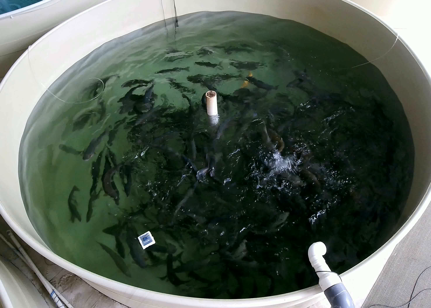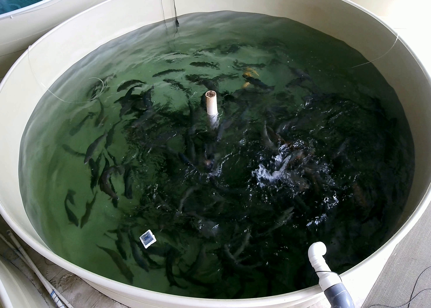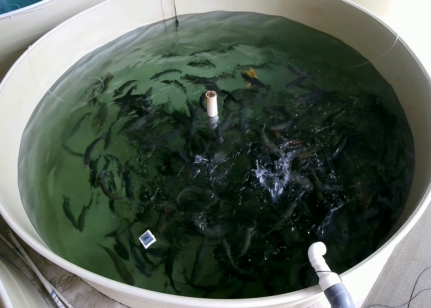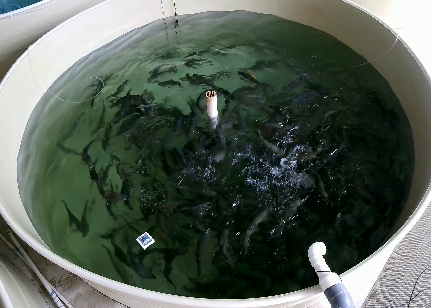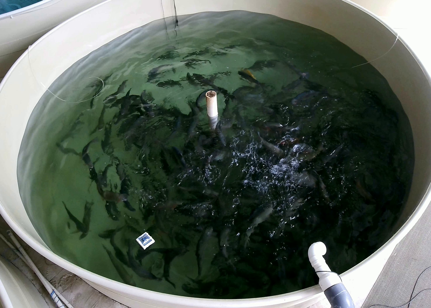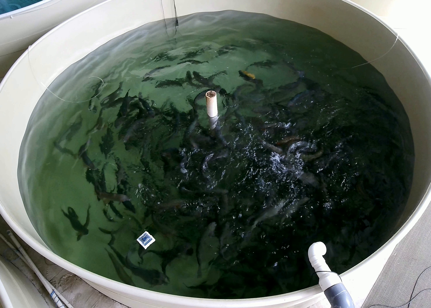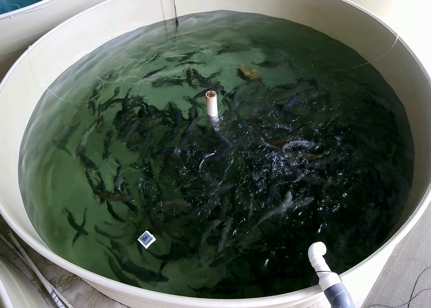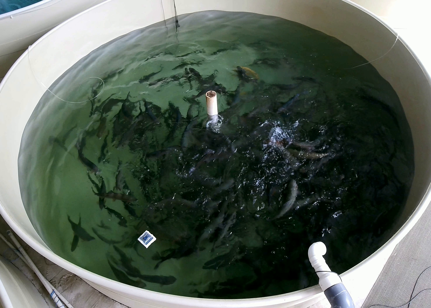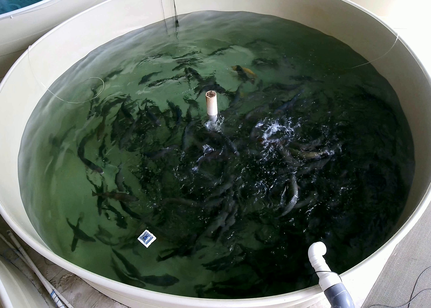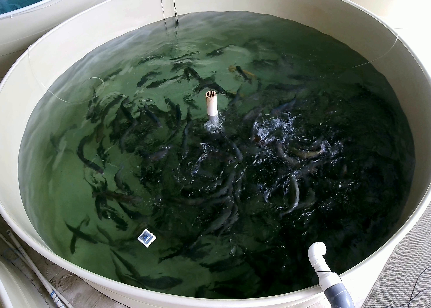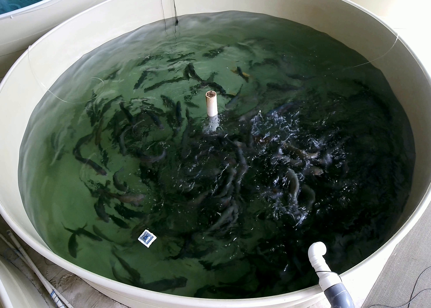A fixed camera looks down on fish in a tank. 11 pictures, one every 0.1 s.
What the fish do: Weak feeding.
